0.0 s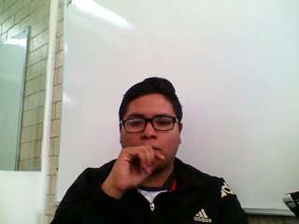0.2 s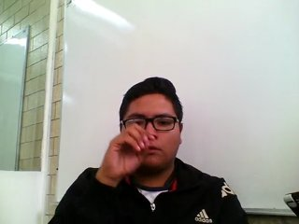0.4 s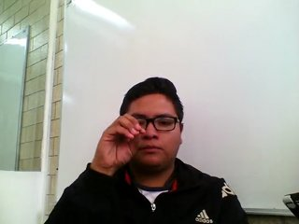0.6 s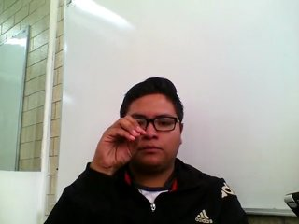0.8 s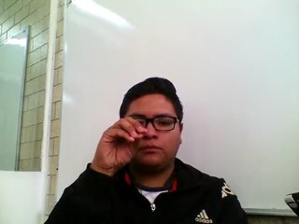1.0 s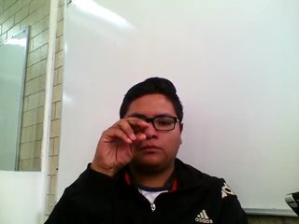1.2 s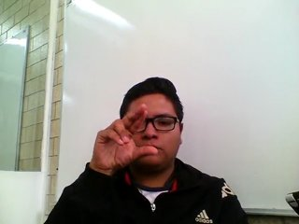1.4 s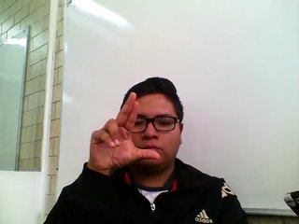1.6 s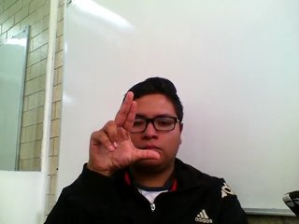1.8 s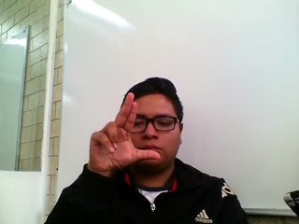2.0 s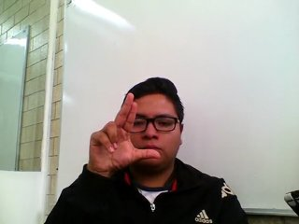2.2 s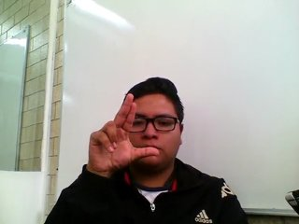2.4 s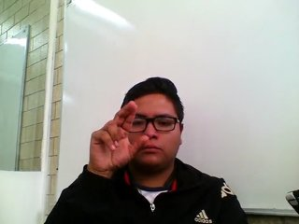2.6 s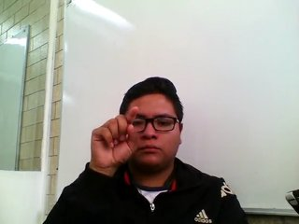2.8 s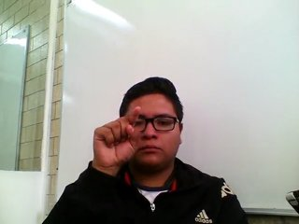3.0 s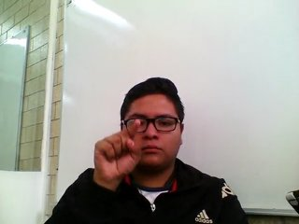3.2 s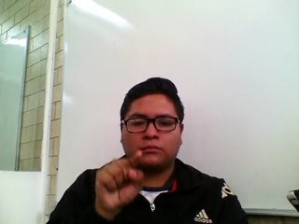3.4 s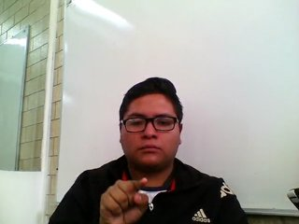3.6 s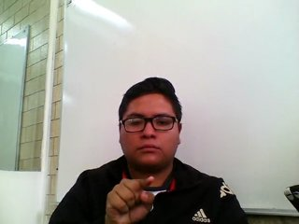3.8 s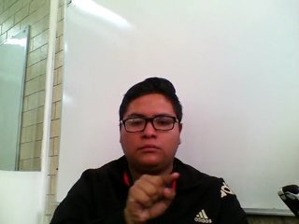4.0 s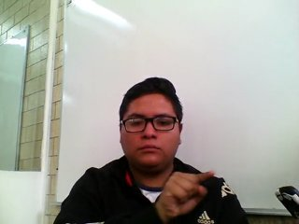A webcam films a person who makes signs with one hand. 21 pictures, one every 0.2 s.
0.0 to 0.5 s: Non-gesture.
0.6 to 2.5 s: Zoom in.
2.6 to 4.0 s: Pointing with one finger.
